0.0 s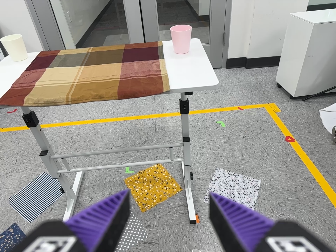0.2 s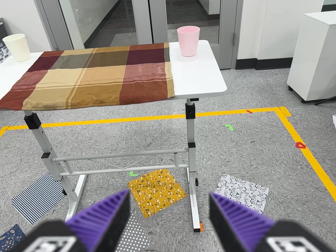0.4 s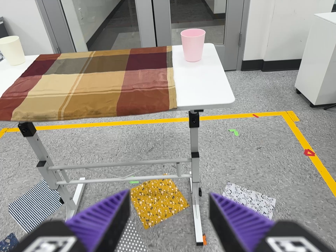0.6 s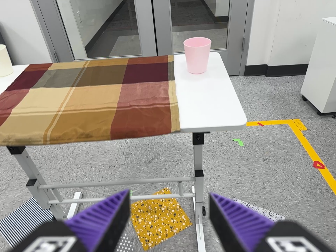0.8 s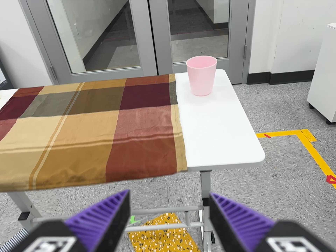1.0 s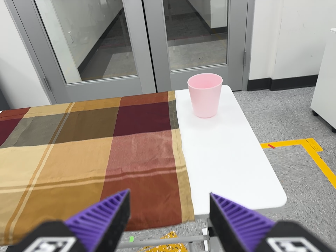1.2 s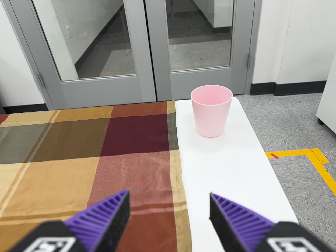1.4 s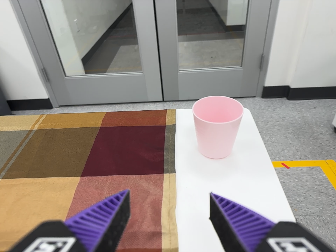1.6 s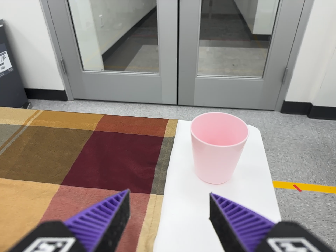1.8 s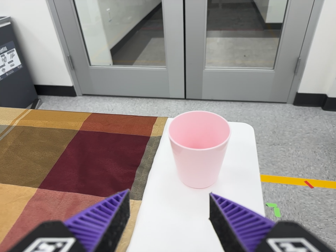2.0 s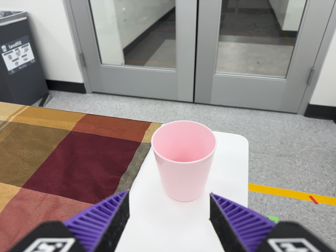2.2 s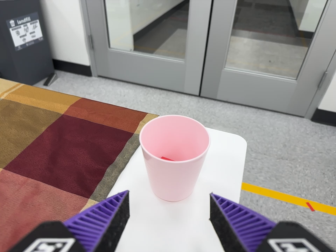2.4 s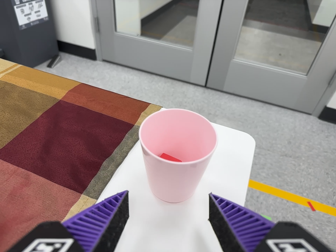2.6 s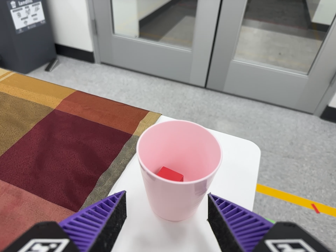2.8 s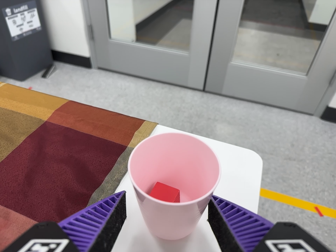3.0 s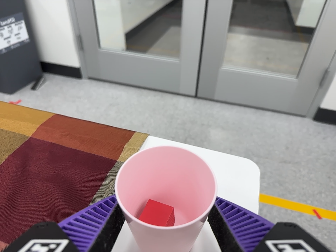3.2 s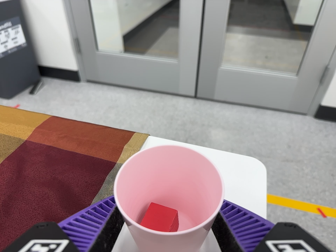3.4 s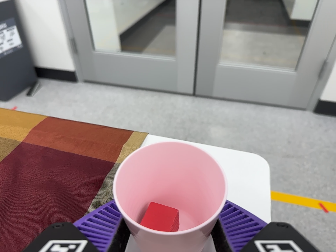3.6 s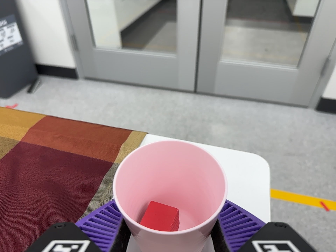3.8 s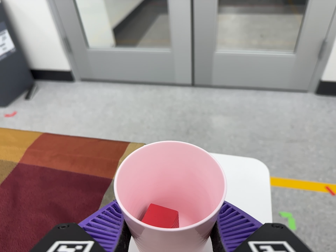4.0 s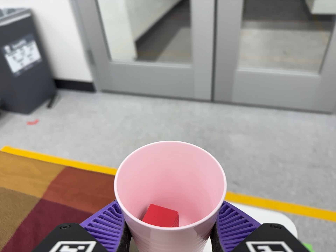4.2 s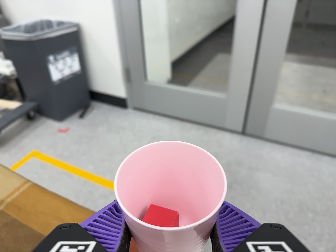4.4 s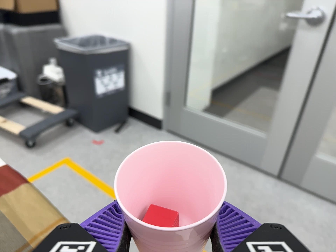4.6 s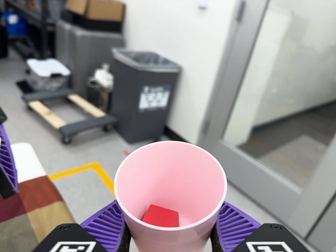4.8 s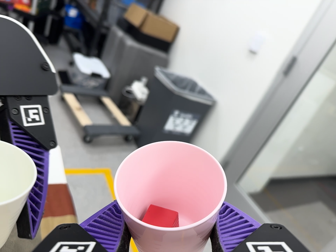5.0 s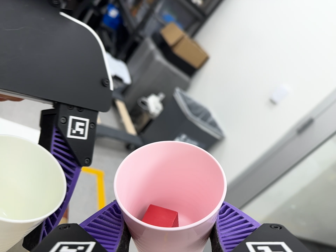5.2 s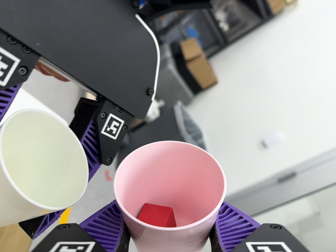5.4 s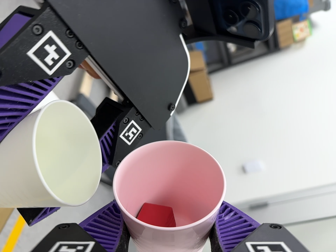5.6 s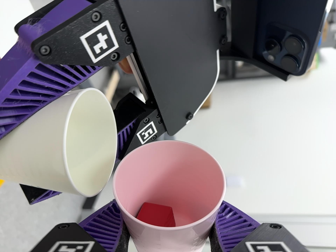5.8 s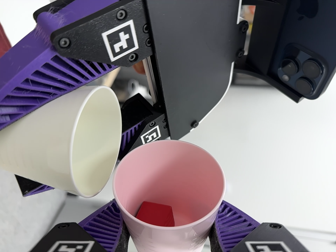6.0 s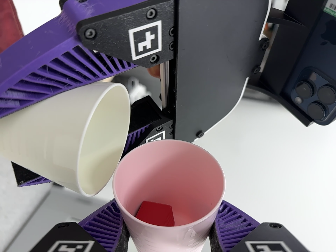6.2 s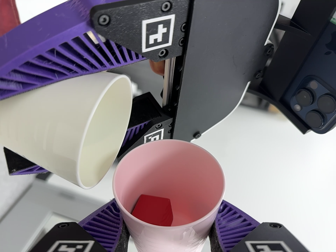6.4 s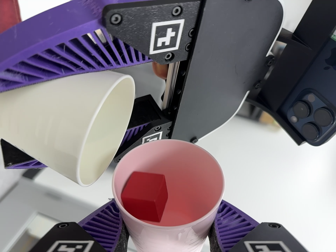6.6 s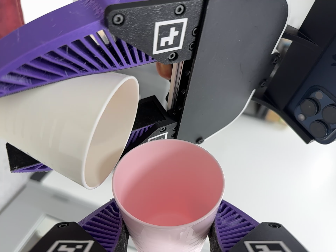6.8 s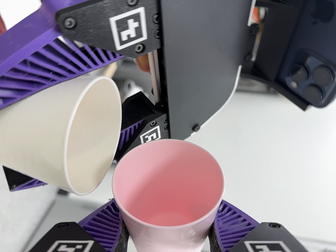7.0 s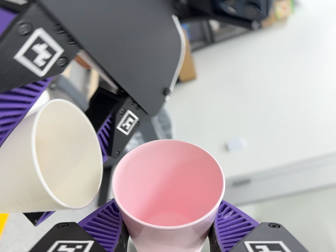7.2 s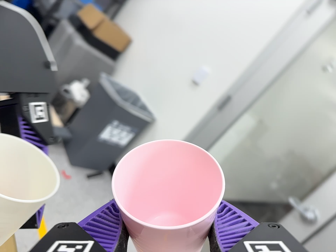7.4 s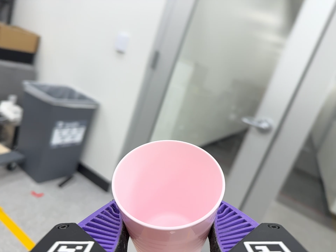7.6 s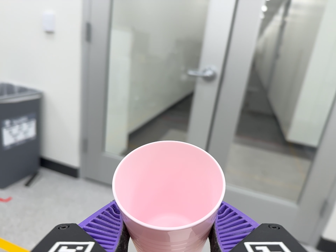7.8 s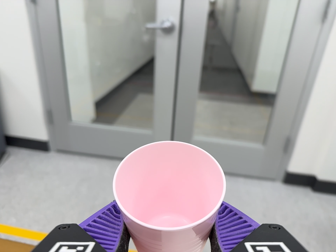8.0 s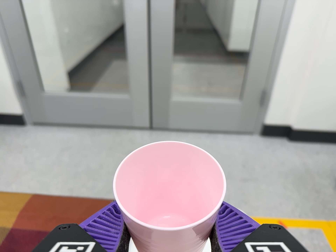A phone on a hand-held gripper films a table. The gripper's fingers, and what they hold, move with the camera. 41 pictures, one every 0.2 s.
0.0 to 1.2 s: The camera travels forward and toward the top of its view, about 50 cm, so what stands in front looms larger.
1.2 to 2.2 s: The camera pans to its left by about 10 degrees. It travels forward, to its right and toward the top of its view, about 24 cm, so what stands in front looms larger. It rolls about its line of sight by about 20 degrees, and the scene rotates clockwise.
2.2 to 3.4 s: The camera travels forward, about 10 cm, so what stands in front looms larger.
3.4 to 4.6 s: The camera pans to its left by about 25 degrees. It travels toward the top of its view, about 28 cm, so close, fixed things drift downward. Its aim tips toward the top of its view by about 10 degrees, and the scene shifts downward. It rolls about its line of sight by about 30 degrees, and the scene rotates clockwise.
4.6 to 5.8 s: The camera travels to its left and toward the top of its view, about 22 cm, so close, fixed things drift to the right. Its aim tips toward the top of its view by about 10 degrees, and the scene shifts downward. It rolls about its line of sight by about 85 degrees, and the scene rotates clockwise.
5.8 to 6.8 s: The camera shifts only a little, or ends up much as it began.
6.8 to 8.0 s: The scene slides to the left, as the camera pans about 30 degrees to its right. It travels to its right and toward the bottom of its view, about 34 cm, so close, fixed things drift to the left. Its aim tips toward the bottom of its view by about 40 degrees, and the scene shifts upward. It rolls about its line of sight by about 110 degrees, and the scene rotates counterclockwise.
The film runs forward here.
